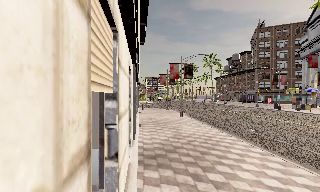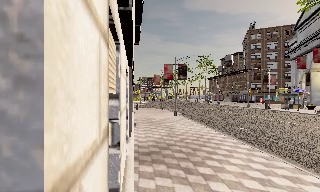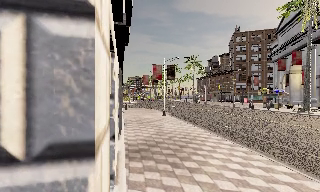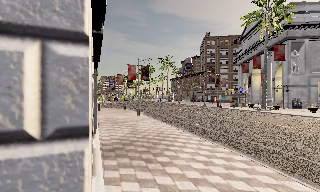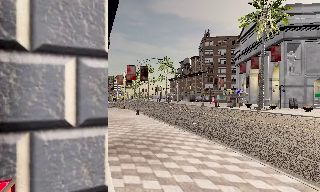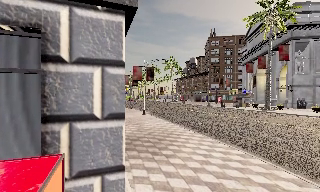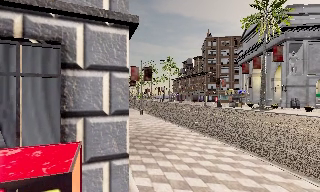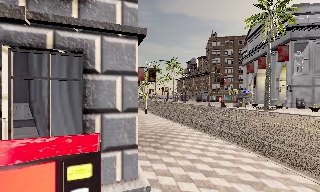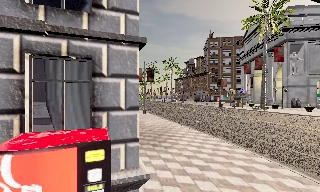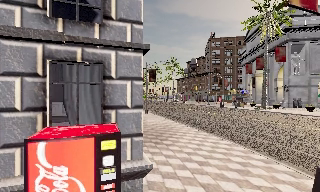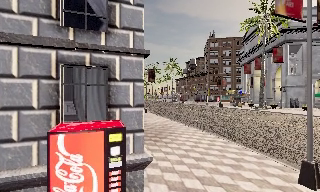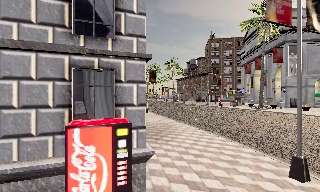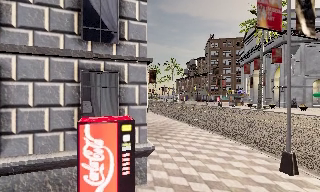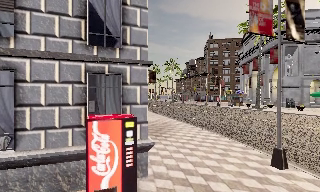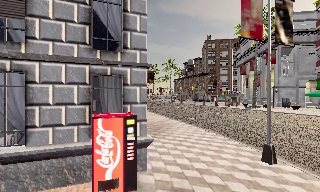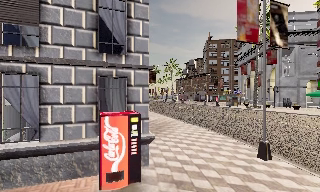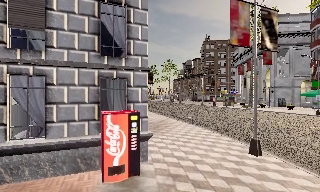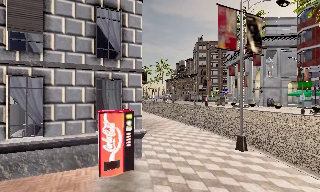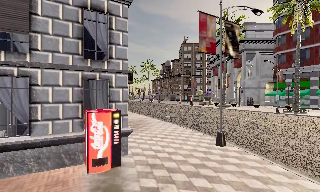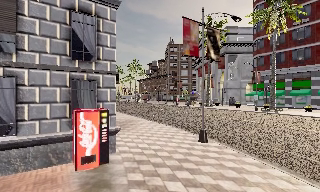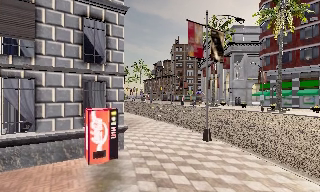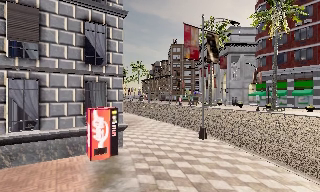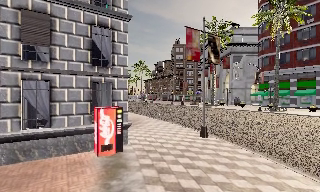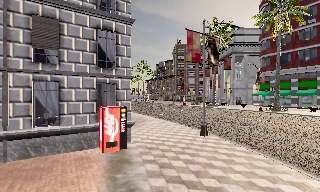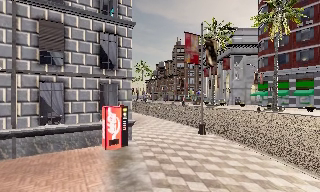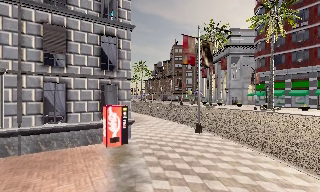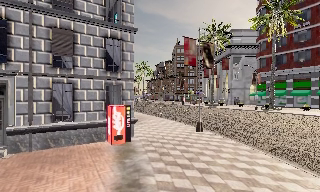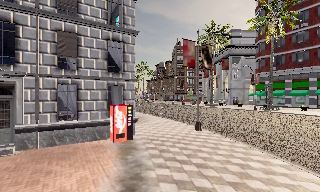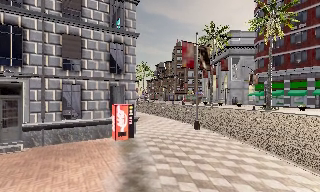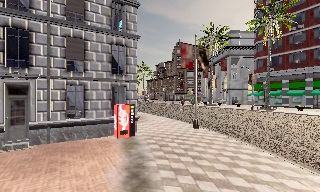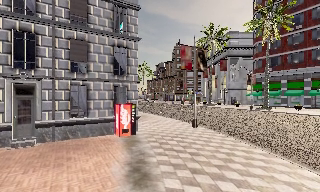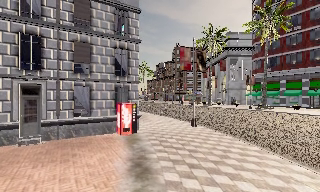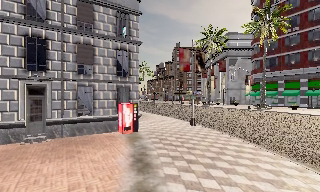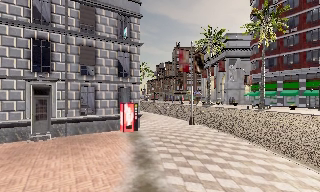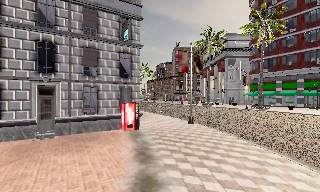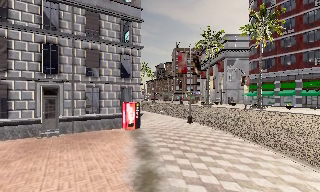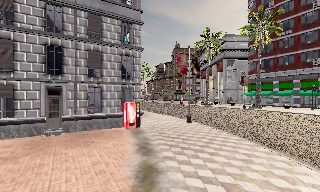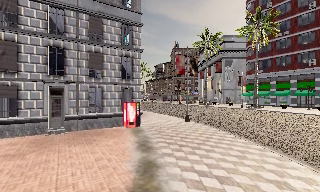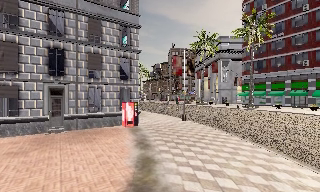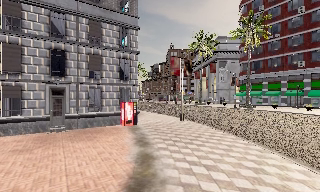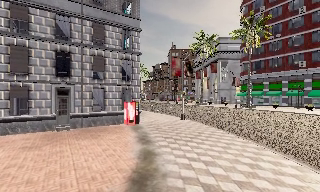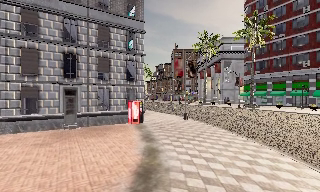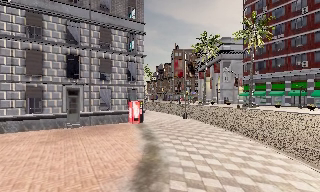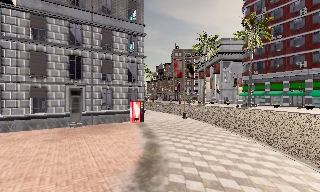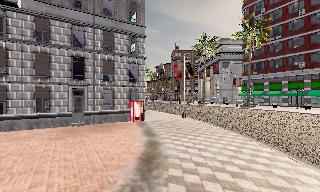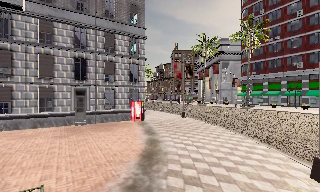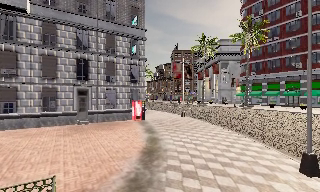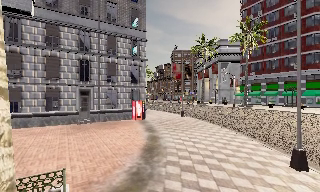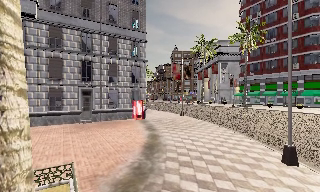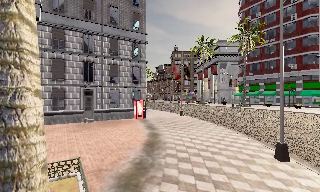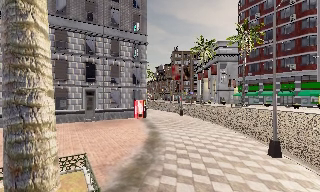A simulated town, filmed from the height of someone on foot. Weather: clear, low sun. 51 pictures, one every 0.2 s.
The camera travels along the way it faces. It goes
backward.
0.0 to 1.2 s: The camera swings to its right by about 15 degrees, and the scene slides to the left. It travels backward, about 2.5 m, so what stands in front gets smaller.
1.2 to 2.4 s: The camera travels backward, about 2.5 m, so what stands in front gets smaller.
2.4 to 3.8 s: The camera pans to its right, which is clockwise from overhead, by about 15 degrees. It travels backward, about 2.5 m, so what stands in front gets smaller.
3.8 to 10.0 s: The camera travels backward, about 12 m, so what stands in front gets smaller.
The film runs backward here.
